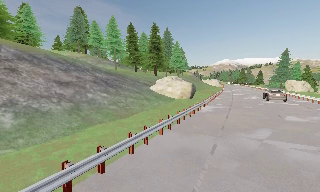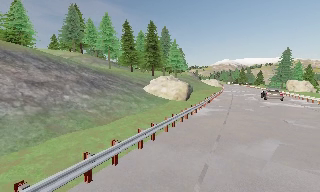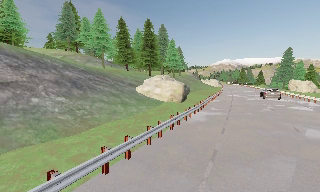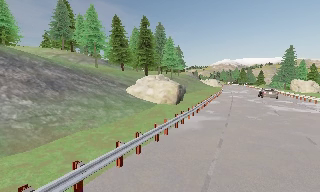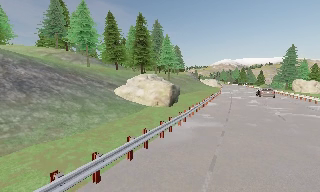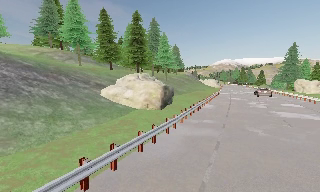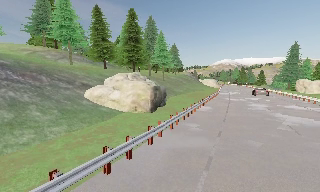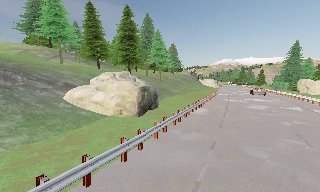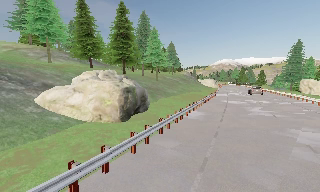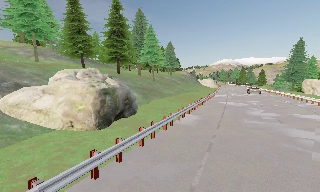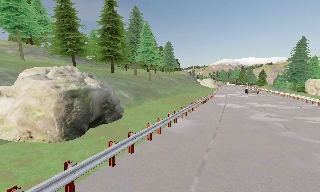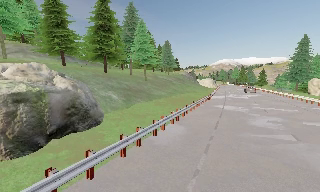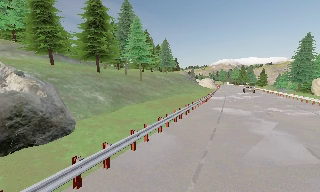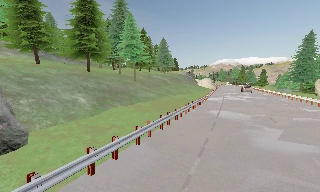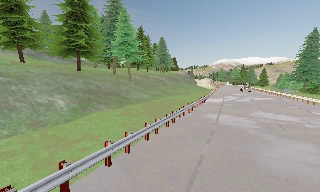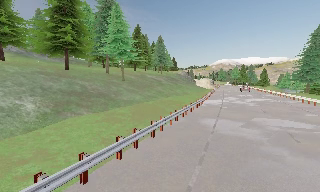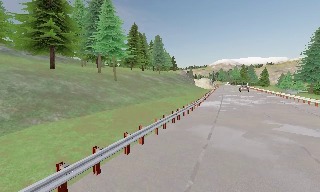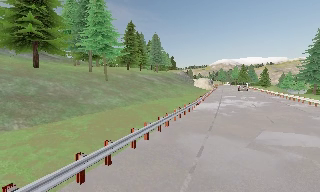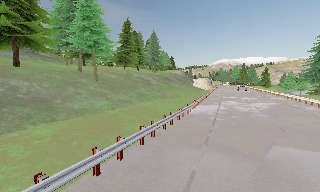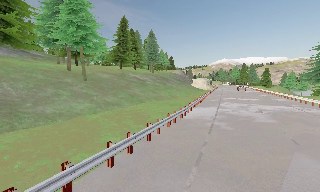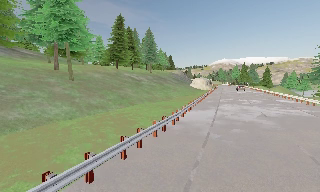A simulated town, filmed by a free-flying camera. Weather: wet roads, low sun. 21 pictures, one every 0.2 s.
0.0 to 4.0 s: The camera travels forward and to its right, about 35 m, so what stands in front looms larger.
The film runs forward here.
